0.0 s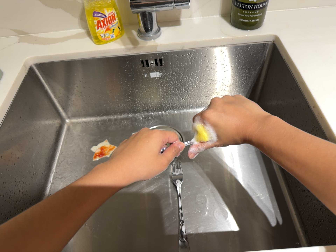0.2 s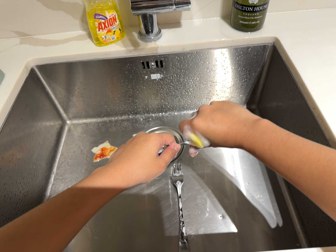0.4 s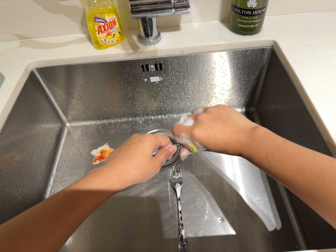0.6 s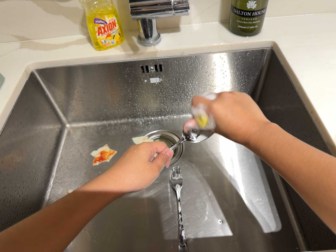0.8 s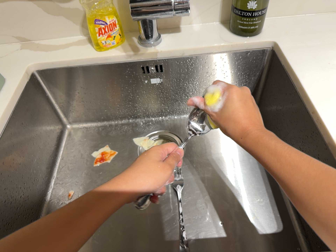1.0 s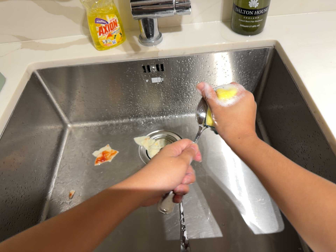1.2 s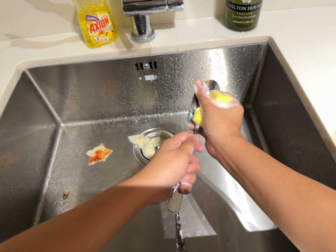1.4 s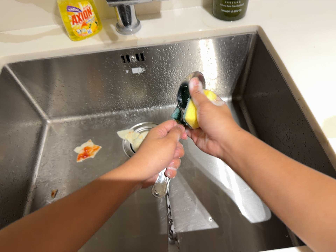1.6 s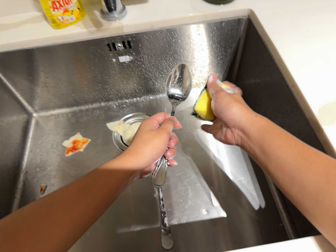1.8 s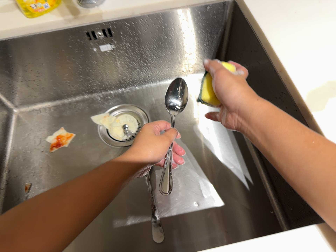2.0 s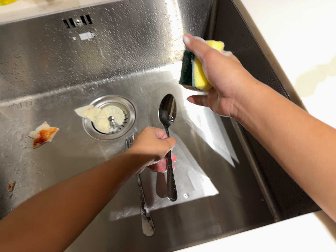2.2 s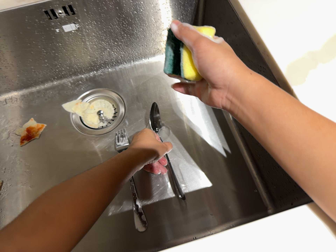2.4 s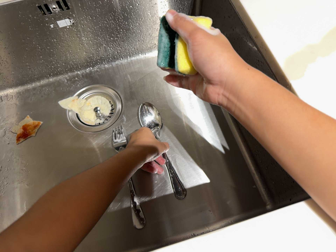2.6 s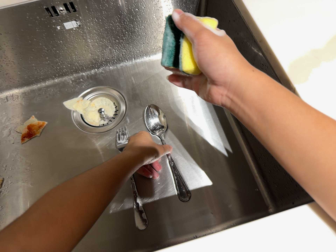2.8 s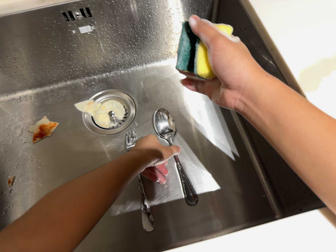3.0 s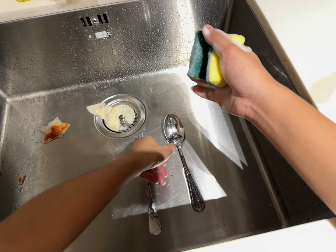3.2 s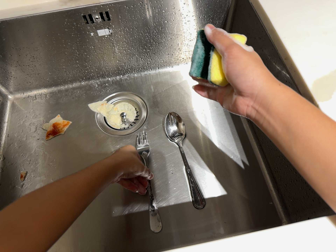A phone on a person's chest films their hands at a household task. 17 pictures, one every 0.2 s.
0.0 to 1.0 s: The camera keeps its place and its aim.
1.0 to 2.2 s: The camera travels forward, about 9 cm, so what stands in front looms larger. Its aim tips toward the bottom of its view by about 10 degrees, and the scene shifts upward. It rolls about its line of sight by about 10 degrees, and the scene rotates counterclockwise.
2.2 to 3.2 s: The camera shifts only a little, or ends up much as it began.
The film runs backward here.
